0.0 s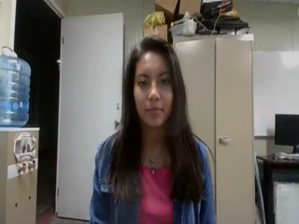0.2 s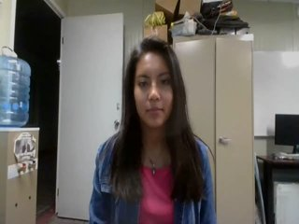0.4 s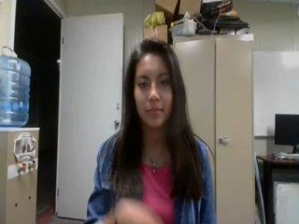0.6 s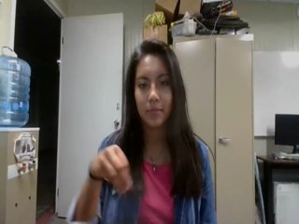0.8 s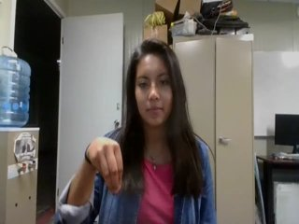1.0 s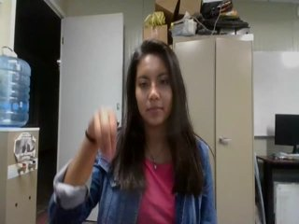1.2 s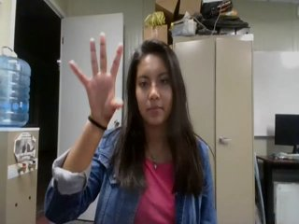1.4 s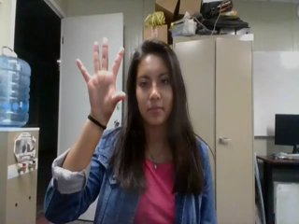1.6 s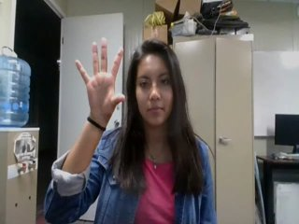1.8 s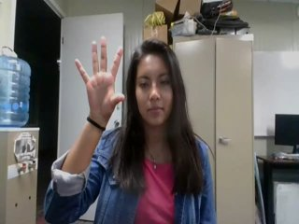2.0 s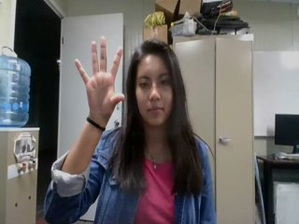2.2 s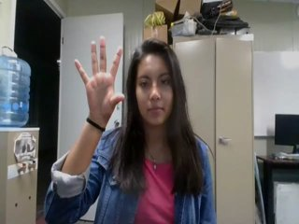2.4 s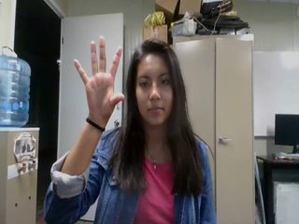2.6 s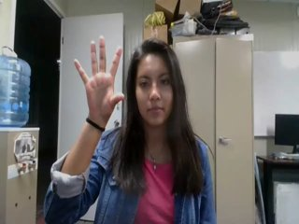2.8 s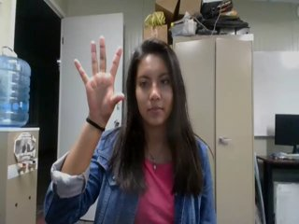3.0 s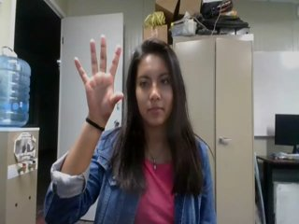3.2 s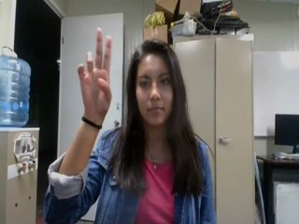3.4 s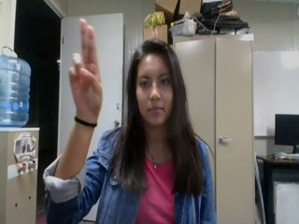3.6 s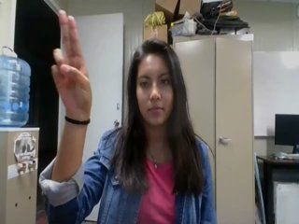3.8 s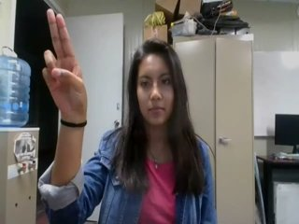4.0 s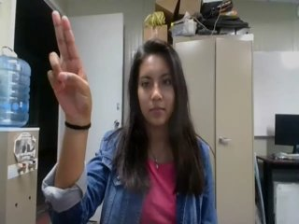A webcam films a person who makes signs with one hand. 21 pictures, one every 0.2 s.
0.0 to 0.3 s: Non-gesture.
0.4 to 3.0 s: On the screen the hand sweeps upward. The name of the sign: Throw up.
3.1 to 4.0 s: Pointing with two fingers.
